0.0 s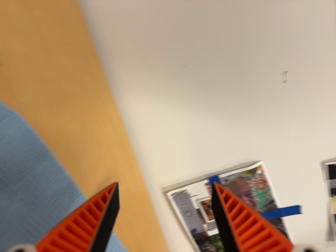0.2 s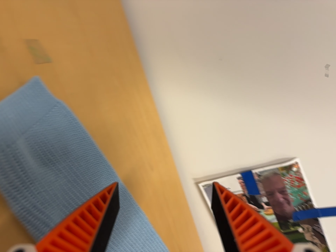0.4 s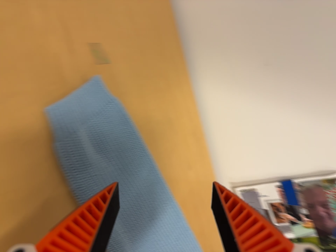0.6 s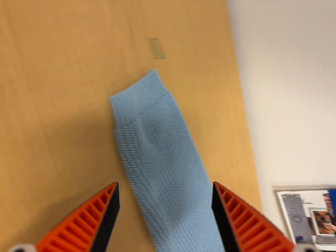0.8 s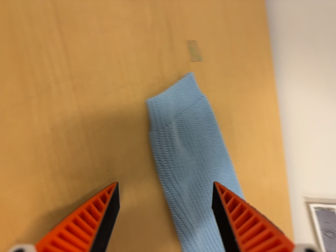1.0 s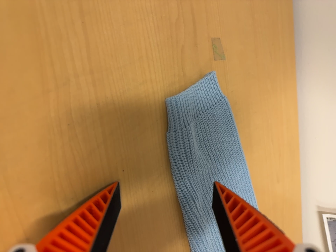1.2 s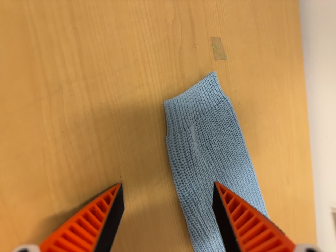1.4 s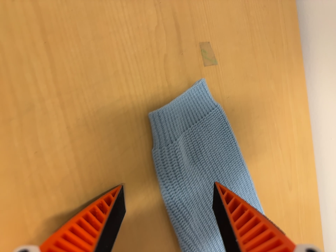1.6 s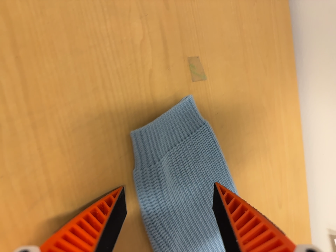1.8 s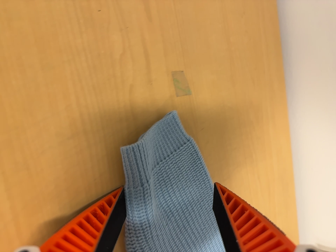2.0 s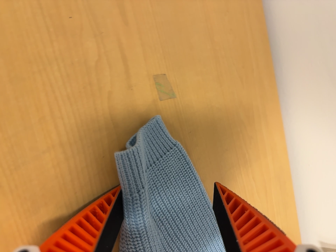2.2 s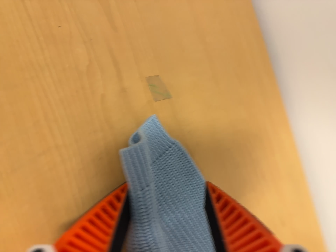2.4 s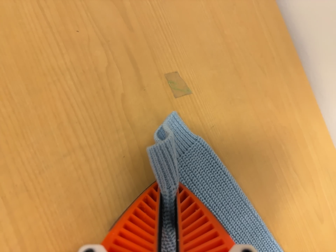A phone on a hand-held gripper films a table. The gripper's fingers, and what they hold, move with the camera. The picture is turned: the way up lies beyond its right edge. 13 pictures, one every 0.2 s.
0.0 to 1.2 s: The scene slides to the right, as the camera pans about 35 degrees to its left. It rolls about its line of sight by about 15 degrees, and the scene rotates clockwise.
1.2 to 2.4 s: The camera travels to its right and forward, about 9 cm. It rolls about its line of sight by about 10 degrees, and the scene rotates counterclockwise.
The film runs forward here.
